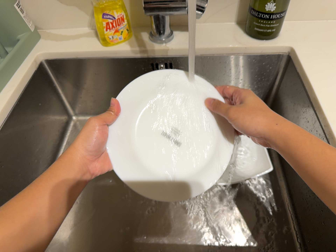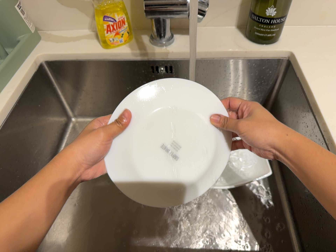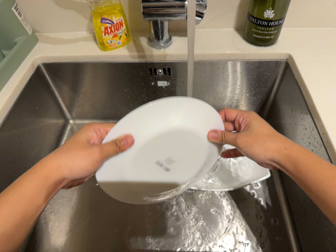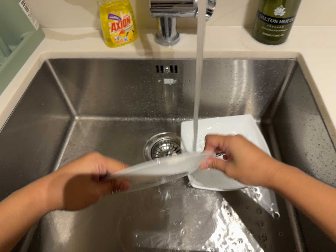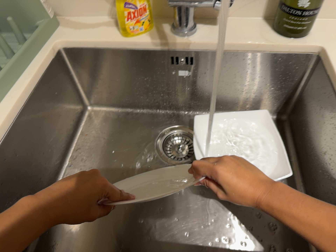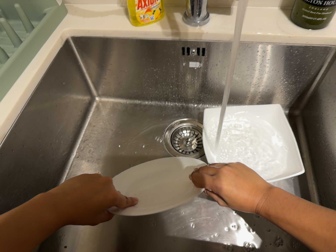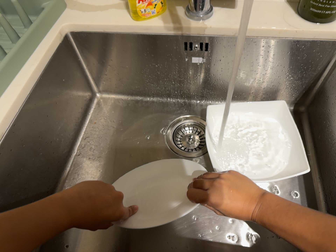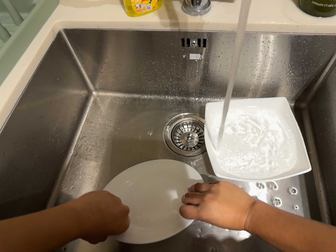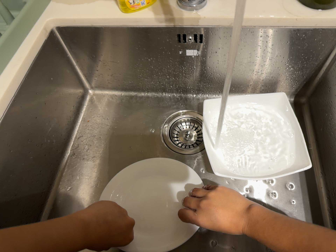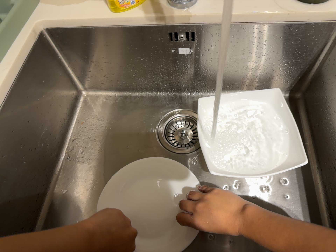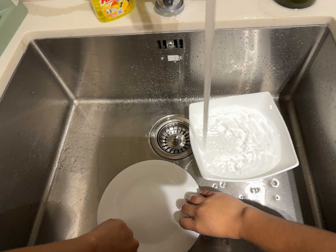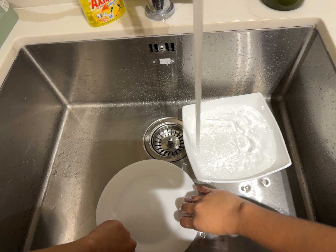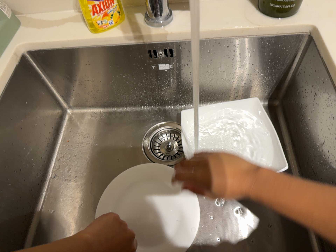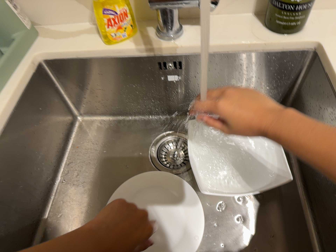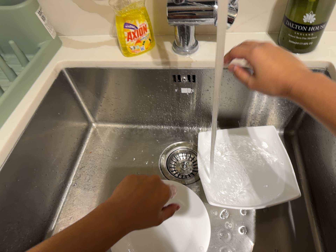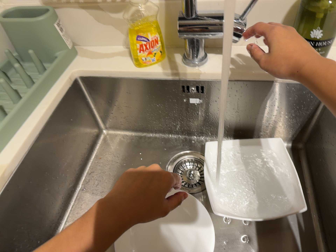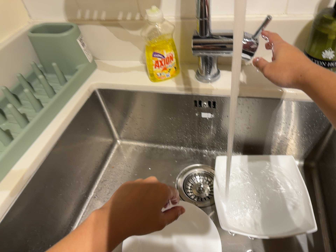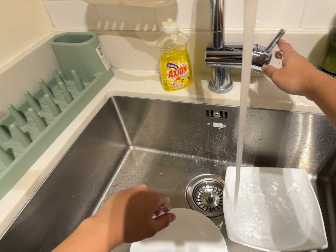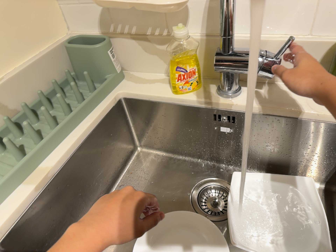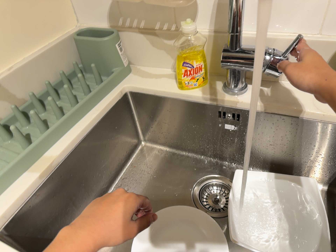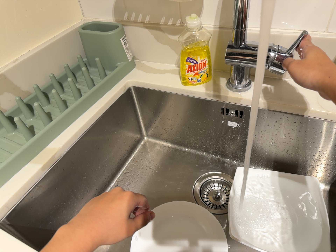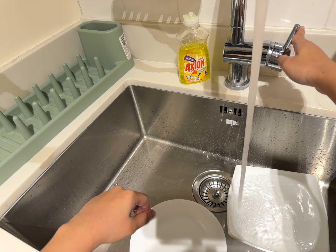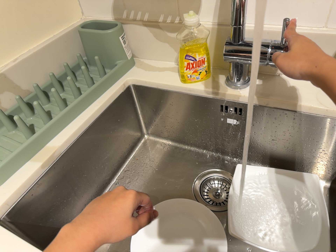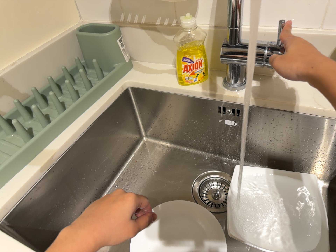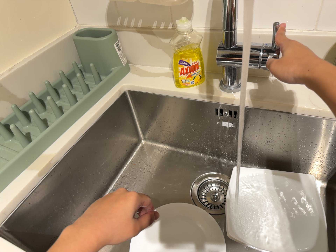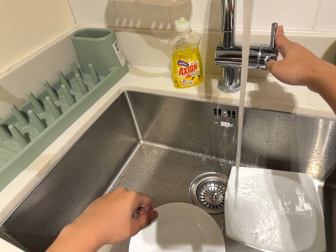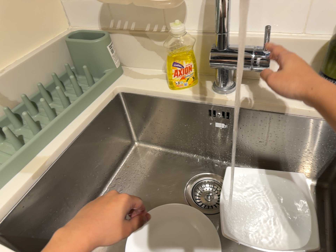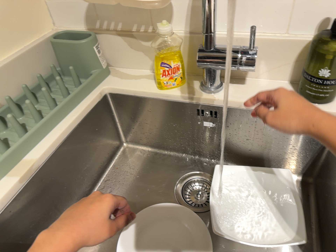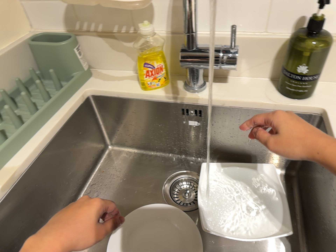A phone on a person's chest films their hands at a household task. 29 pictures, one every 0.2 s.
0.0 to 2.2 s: The camera travels forward and toward the top of its view, about 9 cm, so what stands in front looms larger.
2.2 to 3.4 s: The scene slides to the right, as the camera pans about 10 degrees to its left. It travels backward, about 8 cm, so what stands in front gets smaller. Its aim tips toward the top of its view by about 15 degrees, and the scene shifts downward. It rolls about its line of sight by about 10 degrees, and the scene rotates clockwise.
3.4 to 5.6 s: The camera shifts only a little, or ends up much as it began.
The film runs forward here.
